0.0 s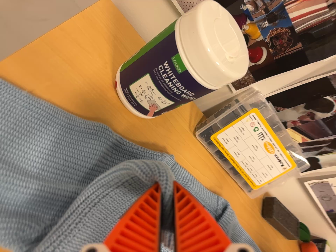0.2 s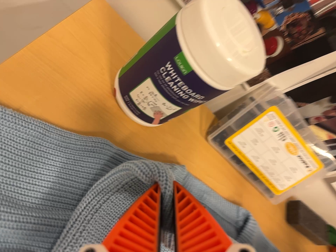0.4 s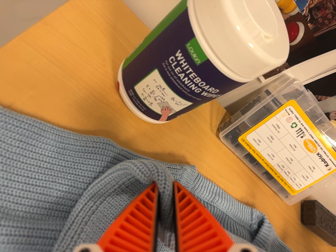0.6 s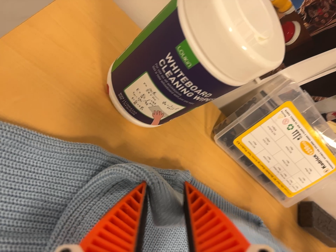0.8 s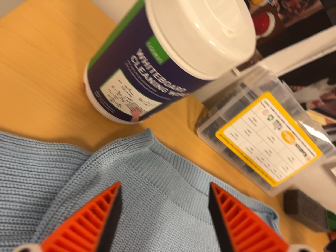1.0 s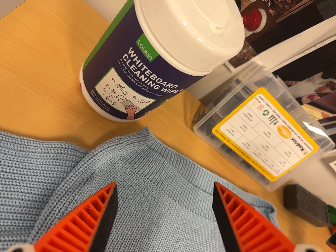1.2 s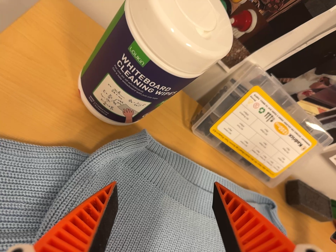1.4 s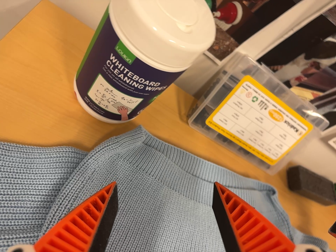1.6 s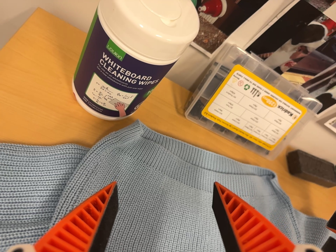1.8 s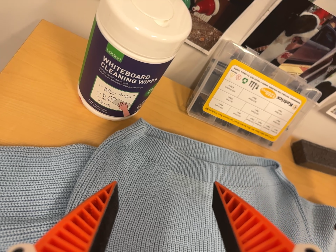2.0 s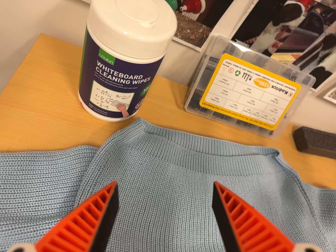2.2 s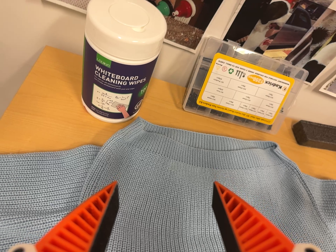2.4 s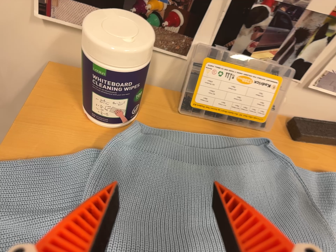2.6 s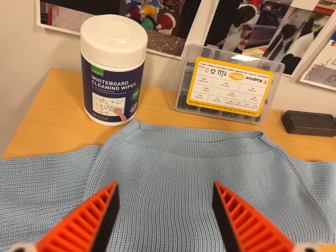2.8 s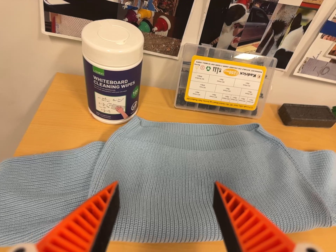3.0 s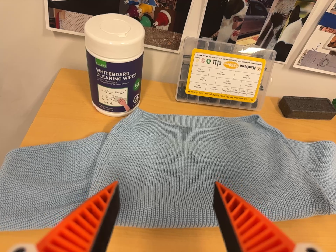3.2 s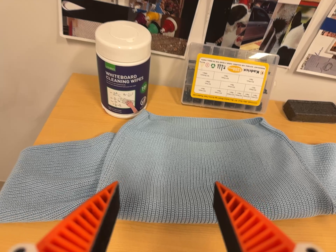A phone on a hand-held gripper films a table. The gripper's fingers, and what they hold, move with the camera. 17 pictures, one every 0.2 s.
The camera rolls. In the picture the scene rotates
counterclockwise.
0.0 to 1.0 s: The camera travels forward, about 8 cm, so what stands in front looms larger. It rolls about its line of sight by about 10 degrees, and the scene rotates counterclockwise.
1.0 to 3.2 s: The camera pans to its left by about 15 degrees. It travels backward, toward the bottom of its view and to its right, about 26 cm, so what stands in front gets smaller. Its aim tips toward the top of its view by about 10 degrees. It rolls about its line of sight by about 30 degrees, and the scene rotates counterclockwise.
The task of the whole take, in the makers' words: fold up.
The film runs forward here.
